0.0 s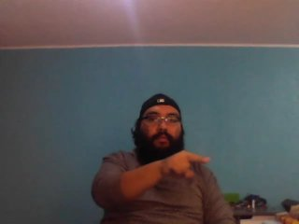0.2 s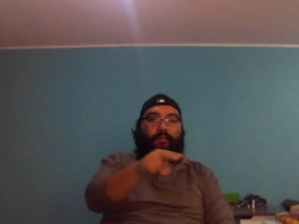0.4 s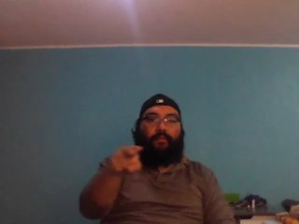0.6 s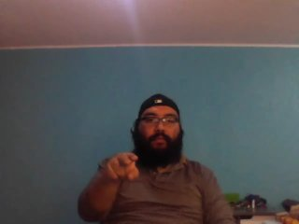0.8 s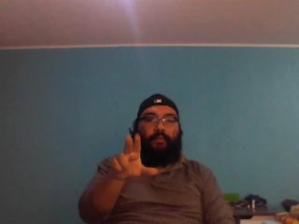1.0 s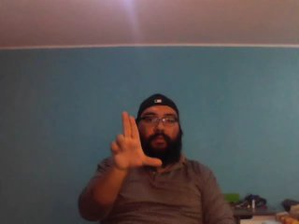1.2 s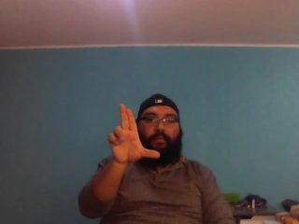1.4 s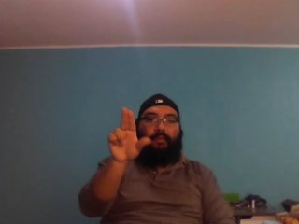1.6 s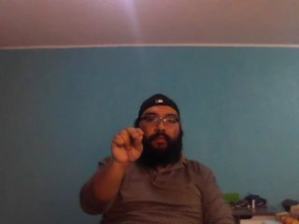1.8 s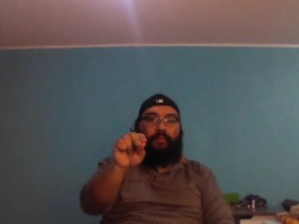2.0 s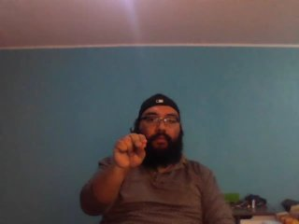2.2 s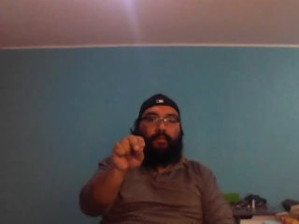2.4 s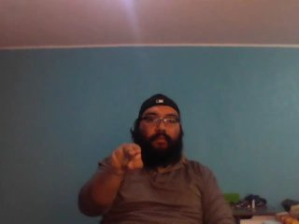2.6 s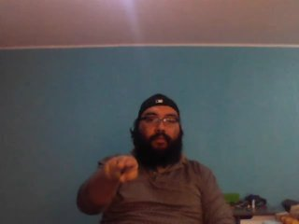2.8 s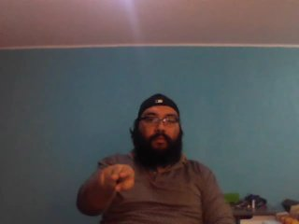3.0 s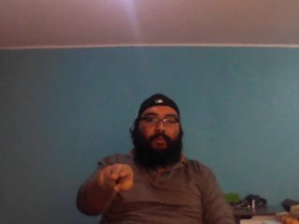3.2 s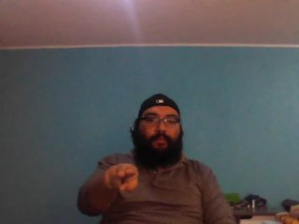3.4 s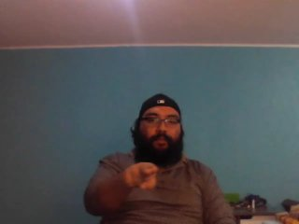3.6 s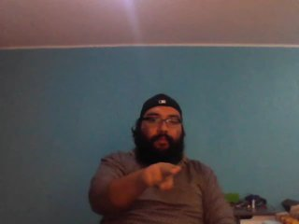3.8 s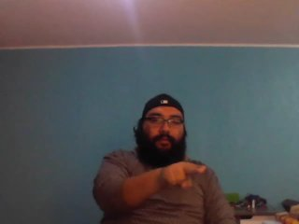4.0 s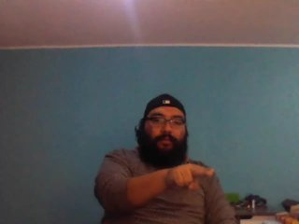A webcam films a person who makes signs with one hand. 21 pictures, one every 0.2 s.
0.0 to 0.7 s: Pointing with two fingers.
0.8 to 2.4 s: Zoom out.
2.5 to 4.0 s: Pointing with two fingers.
